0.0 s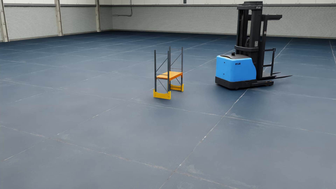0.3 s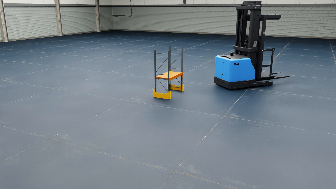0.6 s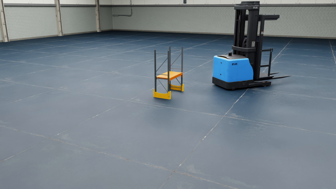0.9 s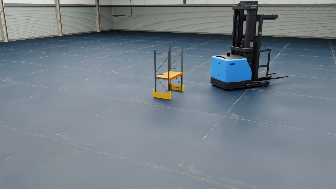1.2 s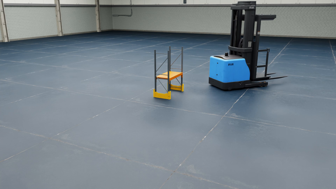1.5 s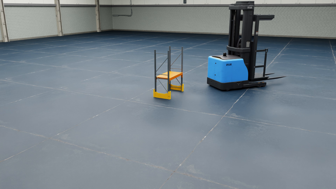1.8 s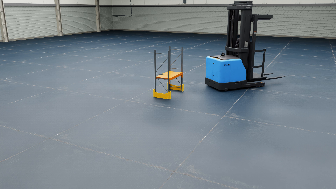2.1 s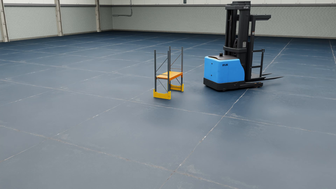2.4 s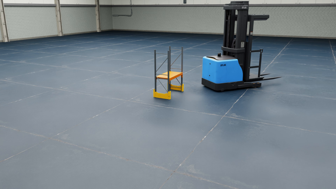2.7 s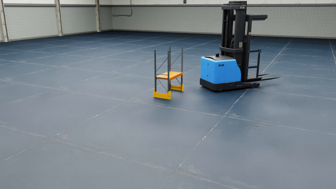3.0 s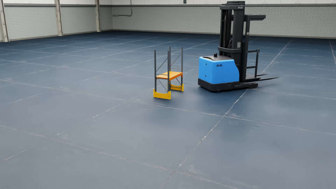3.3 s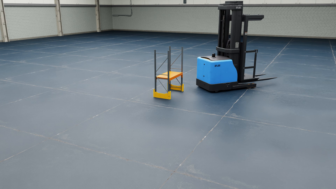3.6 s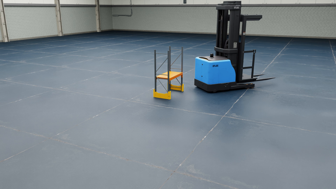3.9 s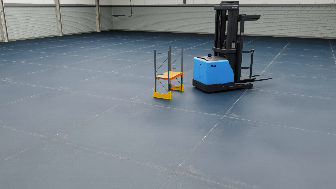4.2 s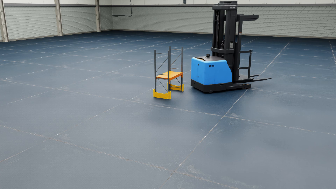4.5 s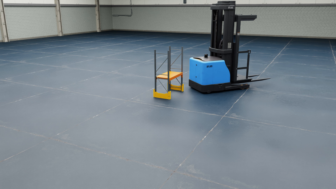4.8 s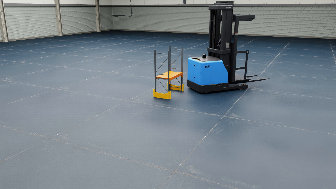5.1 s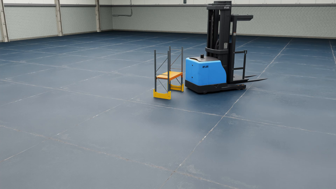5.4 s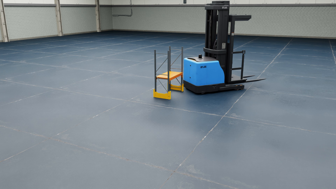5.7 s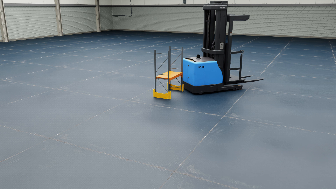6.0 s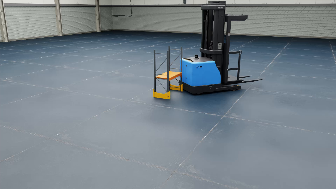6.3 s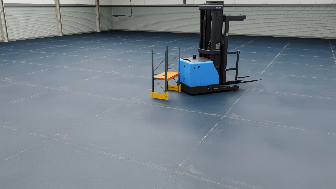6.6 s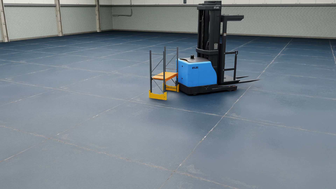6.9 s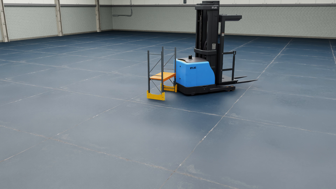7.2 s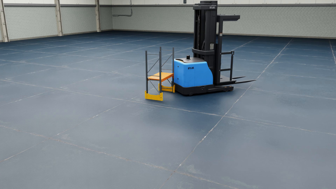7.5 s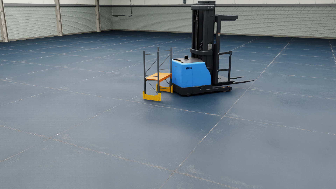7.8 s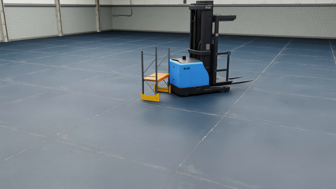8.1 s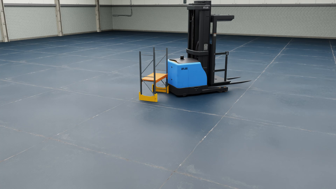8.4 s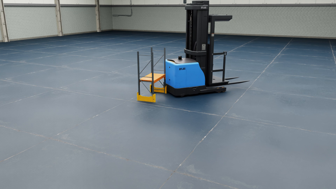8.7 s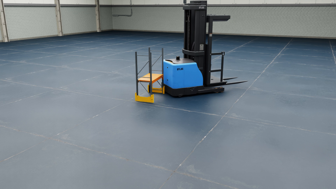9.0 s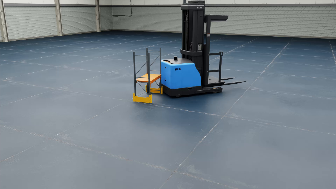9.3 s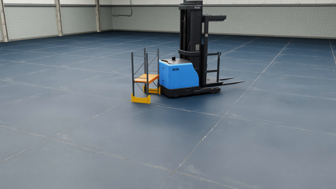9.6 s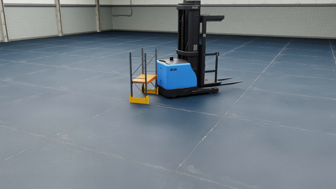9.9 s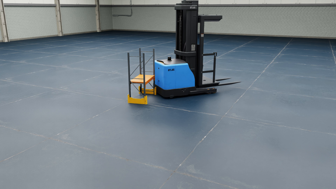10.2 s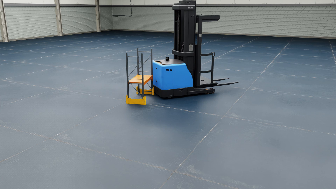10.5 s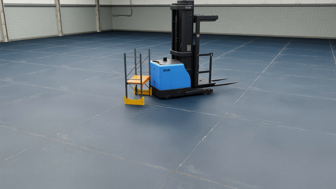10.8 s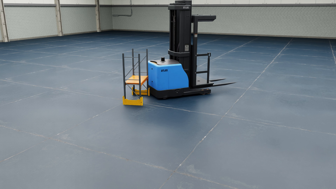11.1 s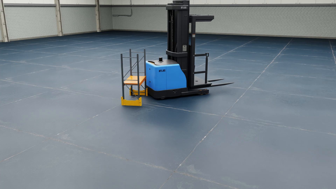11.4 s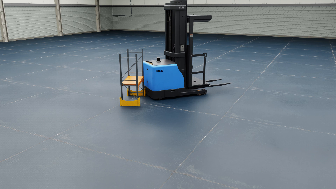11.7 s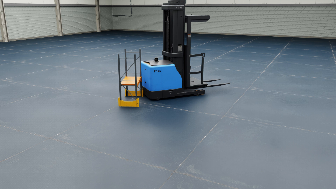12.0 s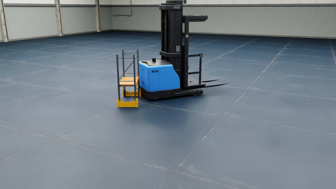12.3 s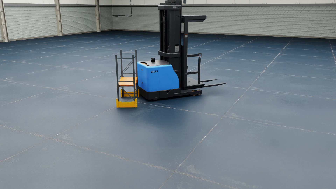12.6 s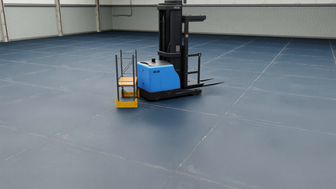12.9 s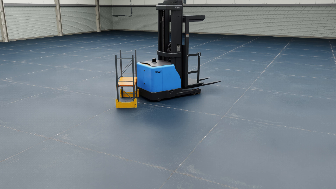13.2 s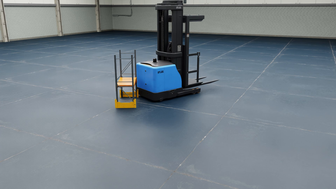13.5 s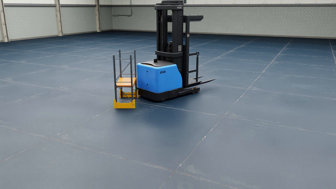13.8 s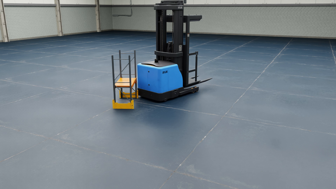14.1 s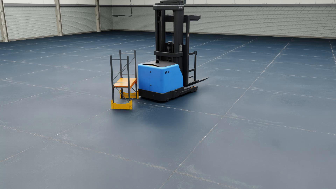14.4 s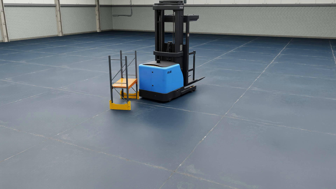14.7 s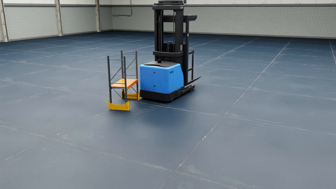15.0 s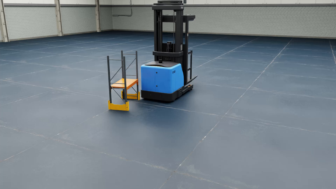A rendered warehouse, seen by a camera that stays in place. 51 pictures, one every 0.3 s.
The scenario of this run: A forklift runs into an object in its way.
